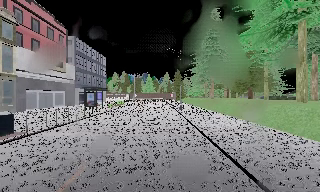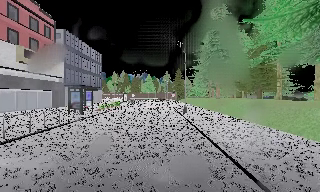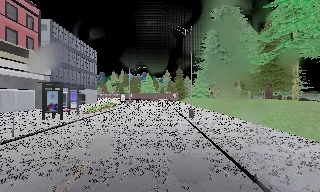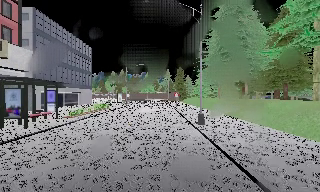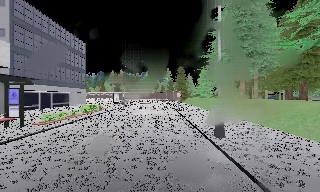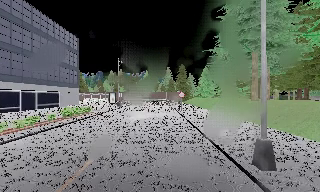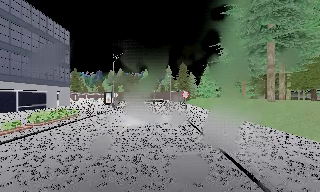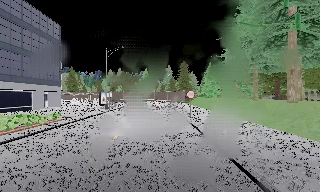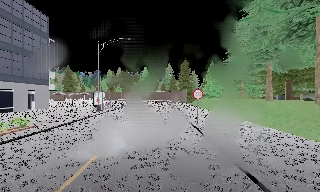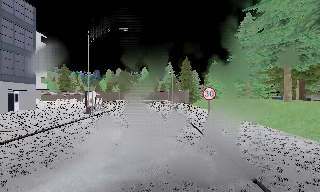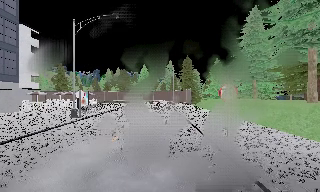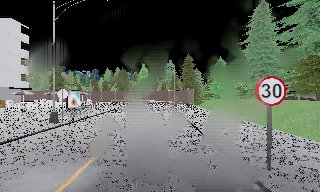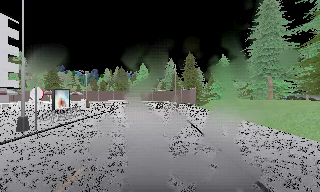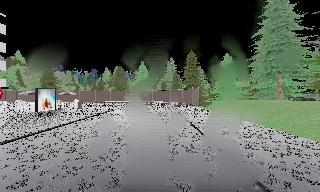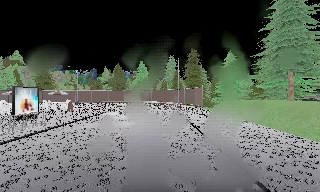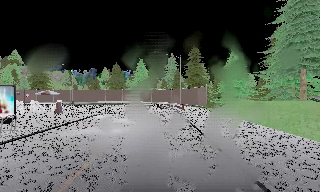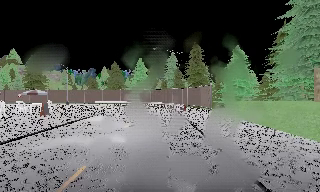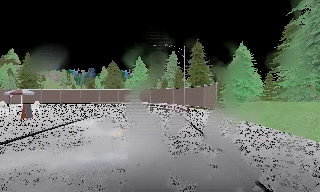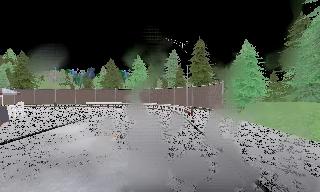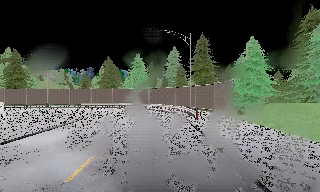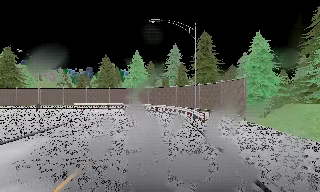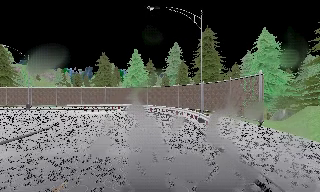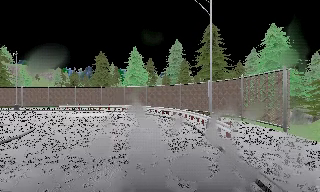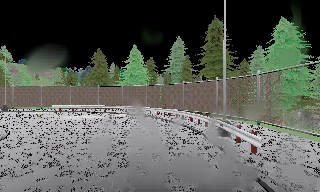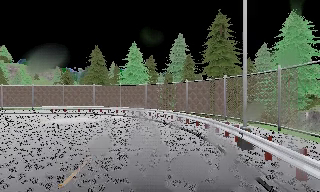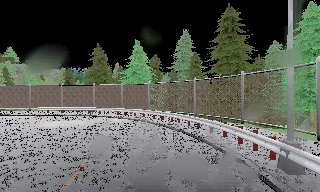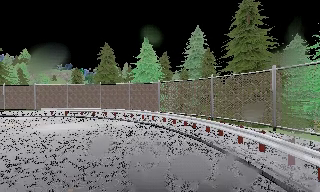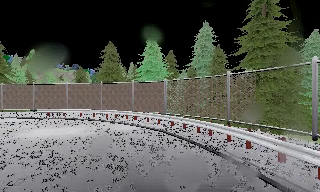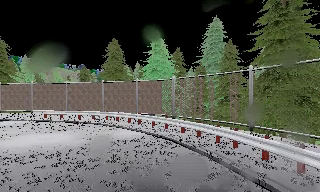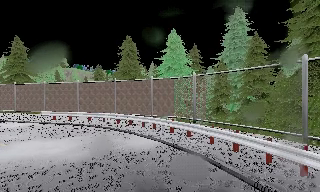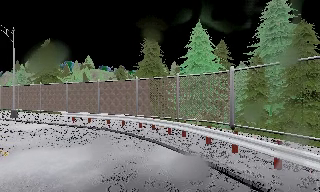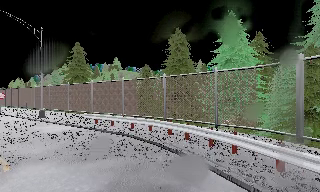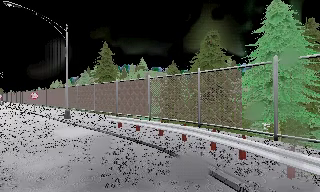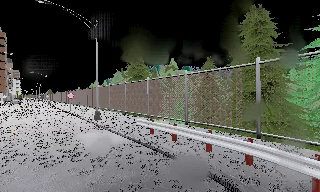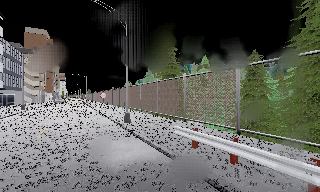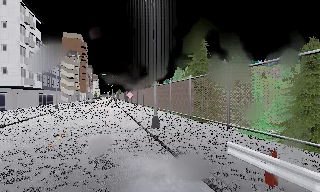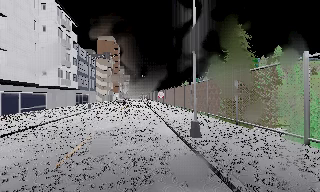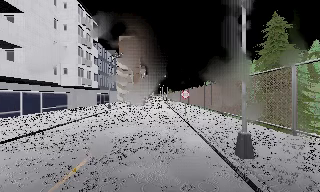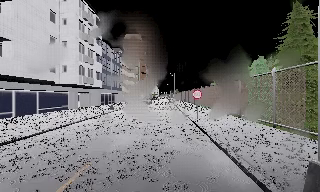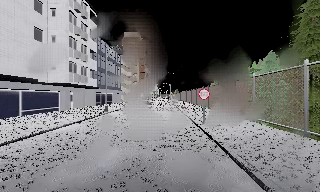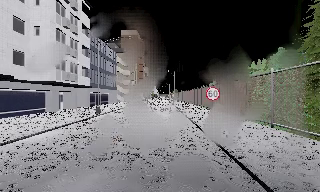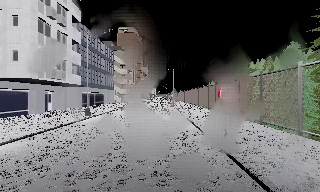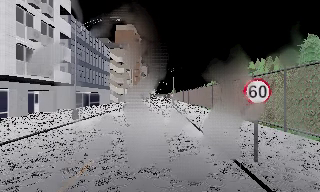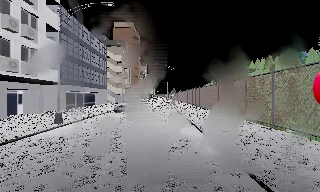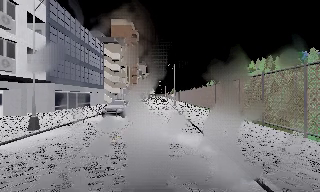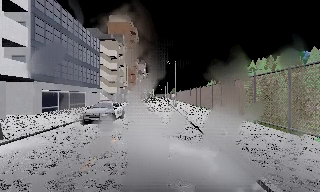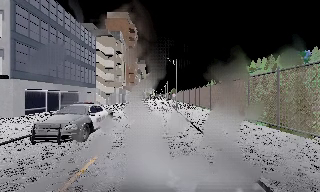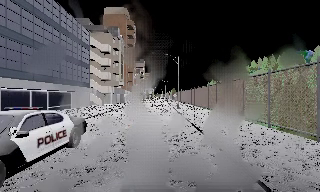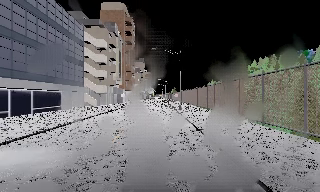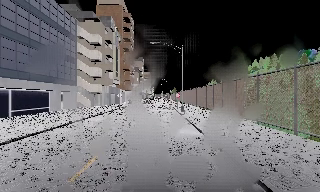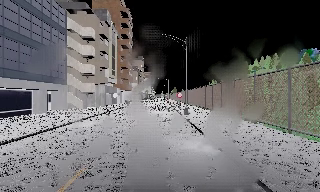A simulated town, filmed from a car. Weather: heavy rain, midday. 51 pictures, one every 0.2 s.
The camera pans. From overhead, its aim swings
counterclockwise.
The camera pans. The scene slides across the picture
to the right.
0.0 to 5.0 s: The camera travels forward, about 55 m, so what stands in front looms larger. It loses speed.
5.0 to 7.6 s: The scene slides to the right, as the camera pans about 90 degrees to its left. It travels forward, about 25 m.
7.6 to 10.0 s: The camera travels forward, about 25 m, so what stands in front looms larger.
The film runs forward here.
